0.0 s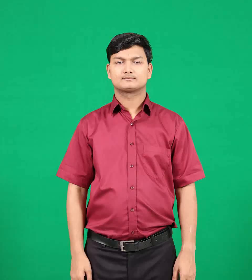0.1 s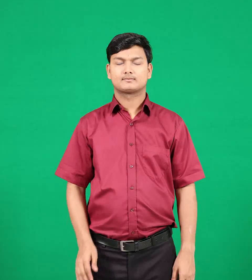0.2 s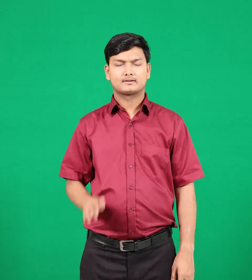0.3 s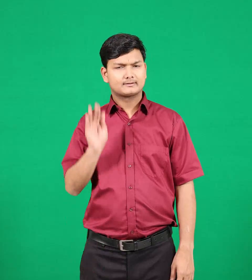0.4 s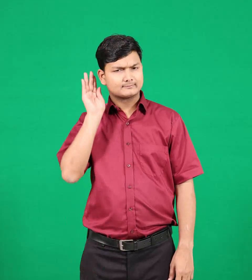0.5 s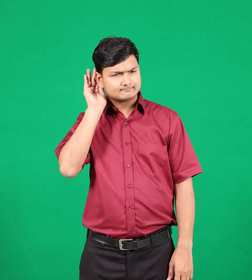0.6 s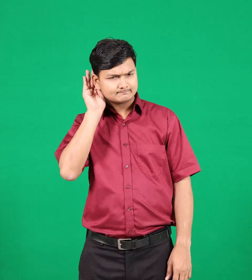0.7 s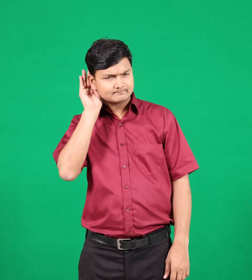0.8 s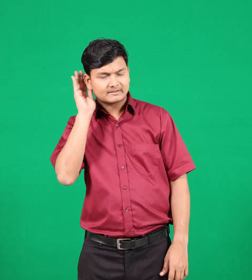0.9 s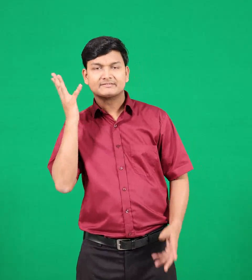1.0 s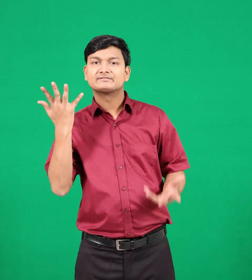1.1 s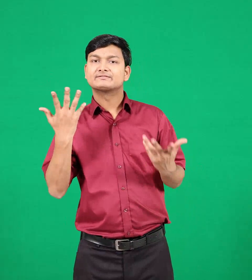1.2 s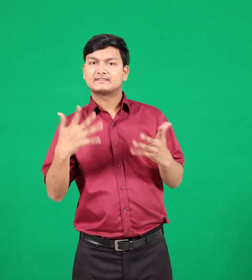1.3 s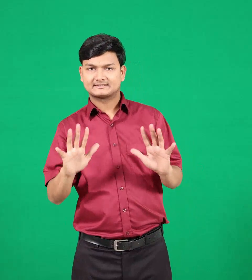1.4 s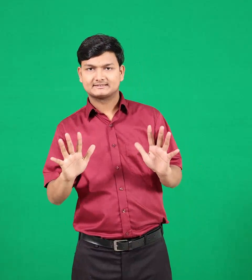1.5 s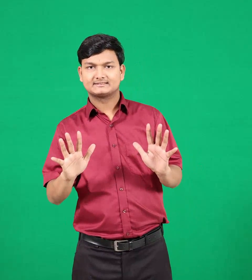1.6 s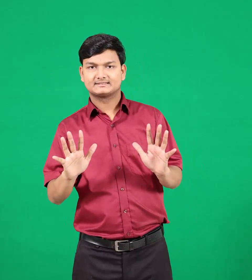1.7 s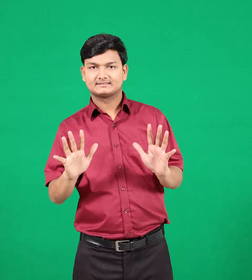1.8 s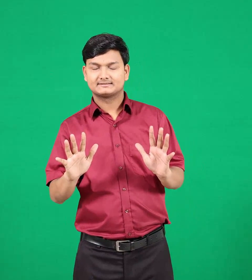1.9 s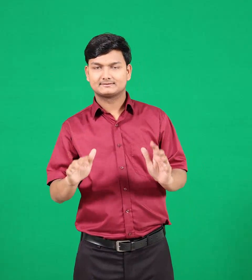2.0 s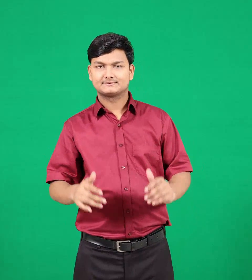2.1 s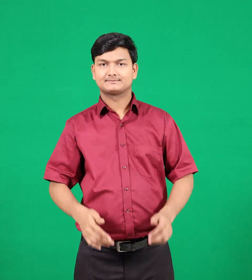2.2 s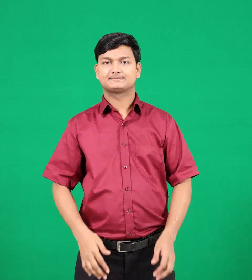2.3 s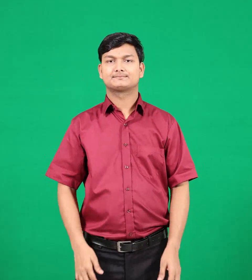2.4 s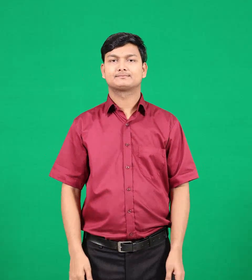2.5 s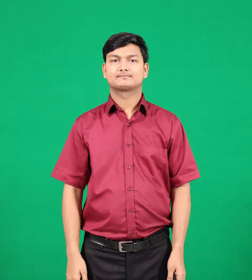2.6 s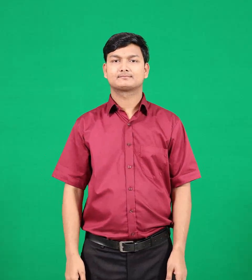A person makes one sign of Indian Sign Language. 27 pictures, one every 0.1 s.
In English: heard
